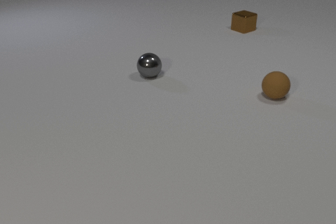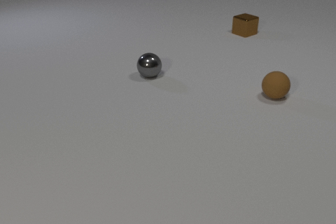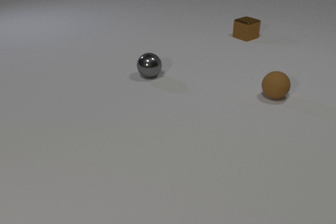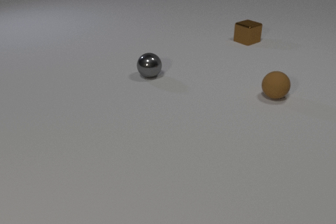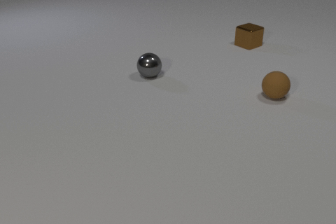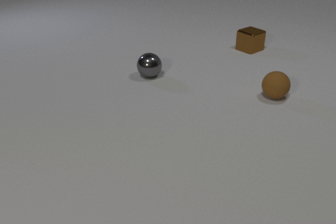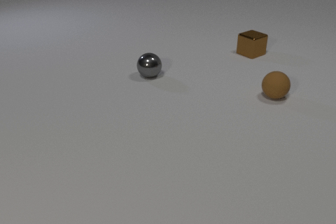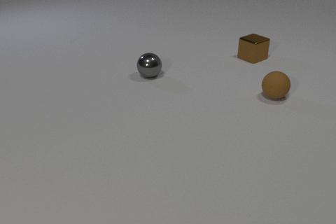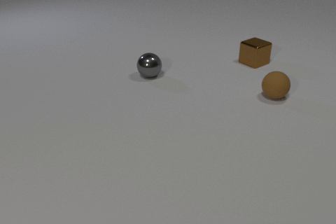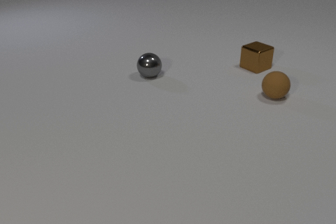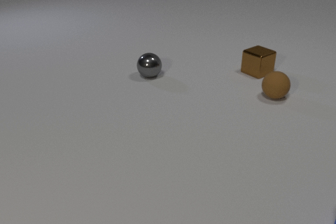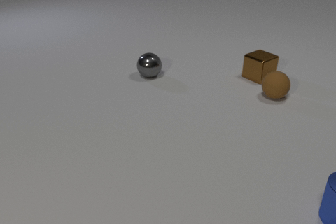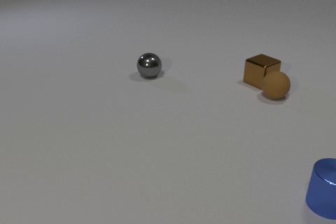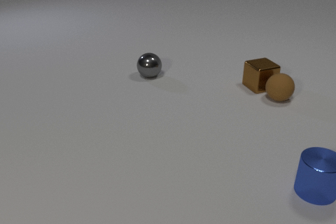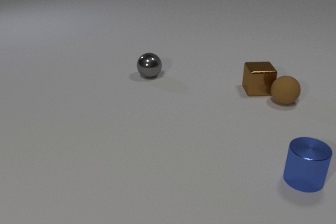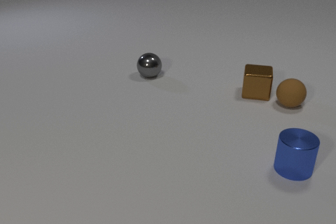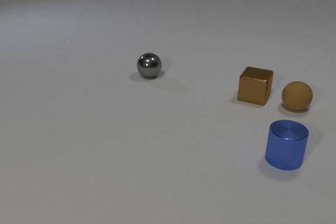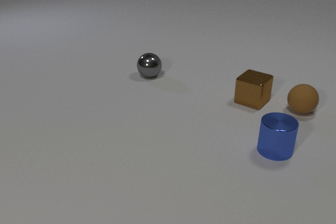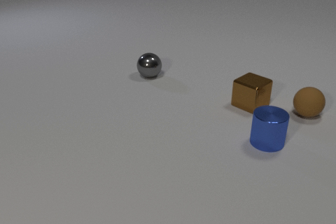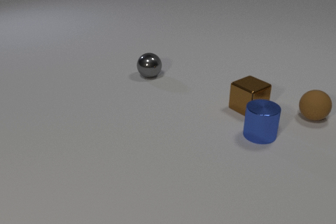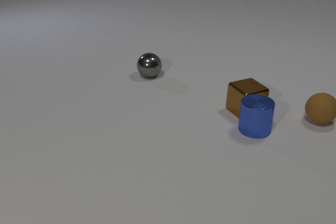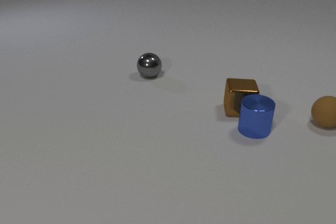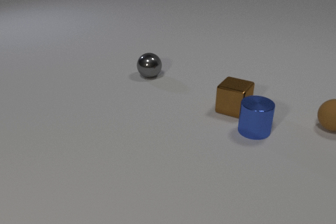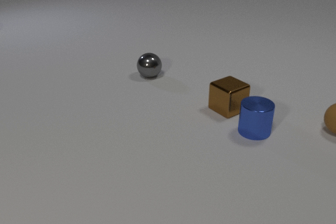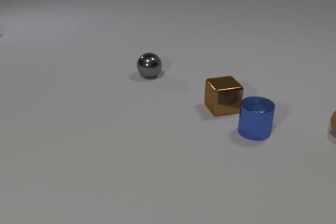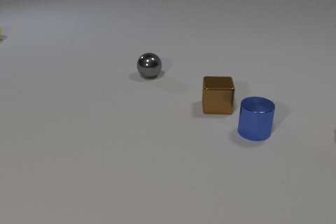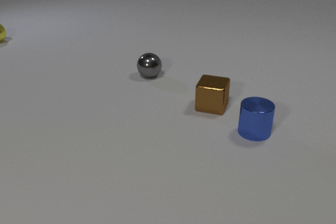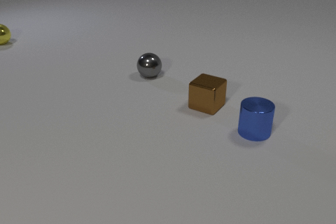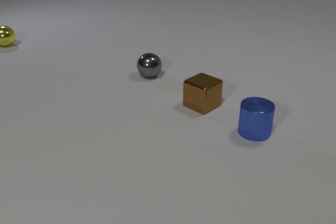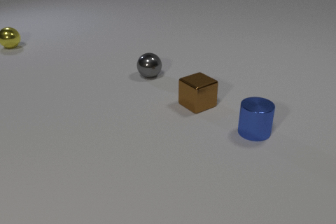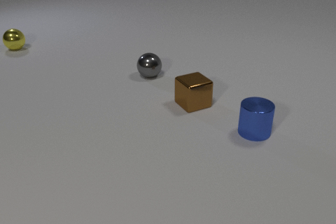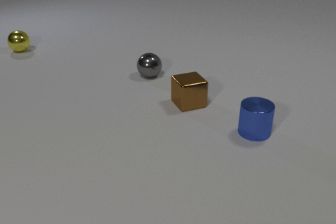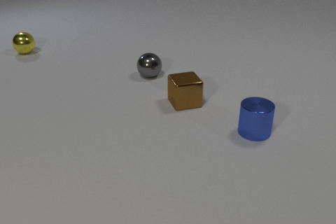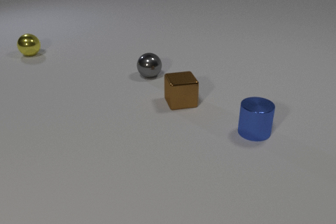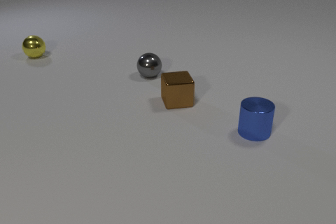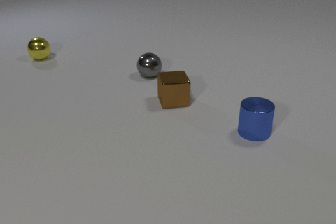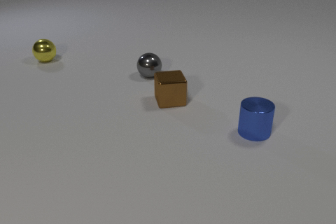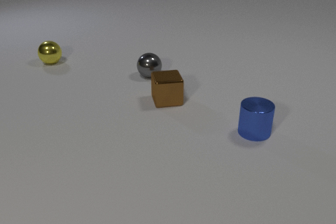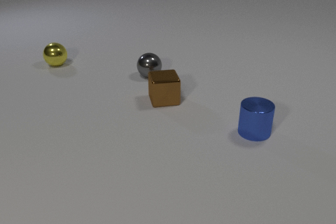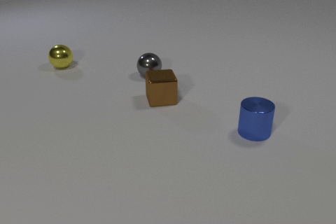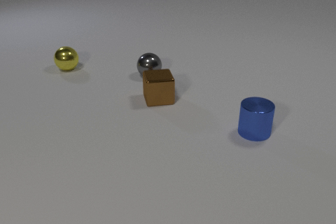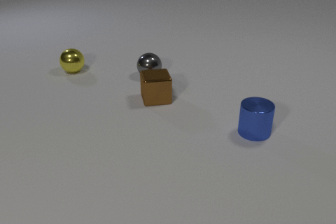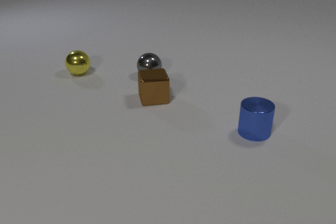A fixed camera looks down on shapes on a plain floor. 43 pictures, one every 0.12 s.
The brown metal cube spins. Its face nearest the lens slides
to the left.
The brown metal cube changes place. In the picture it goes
toward the camera.
0.00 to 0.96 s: The brown metal cube slides toward the camera.
0.96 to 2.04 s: The brown metal cube slides toward the camera, spins so that its near face slides to the left, clockwise seen from above. The brown rubber sphere rolls to the right and toward the camera. The blue metal cylinder comes in at the right edge, slides away from the camera and to the left. The brown metal cube and the brown rubber sphere collide.
2.04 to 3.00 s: The brown metal cube slides to the left and toward the camera, spins so that its near face slides to the left, clockwise seen from above. The brown rubber sphere rolls to the right and toward the camera, leaves at the right edge. The blue metal cylinder slides away from the camera and to the left. The yellow metal sphere comes in at the left edge. The brown metal cube and the blue metal cylinder collide.
3.00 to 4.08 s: The brown metal cube slides to the left, spins so that its near face slides to the left, clockwise seen from above. The yellow metal sphere rolls toward the camera and to the right.
4.08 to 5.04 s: The brown metal cube slides to the left. The yellow metal sphere rolls toward the camera and to the right.
What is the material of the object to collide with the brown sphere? metal.
Are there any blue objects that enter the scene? yes.
What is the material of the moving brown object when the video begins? metal.
